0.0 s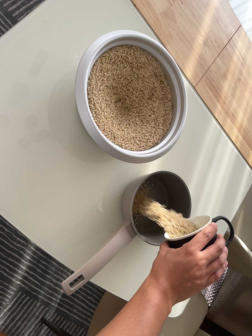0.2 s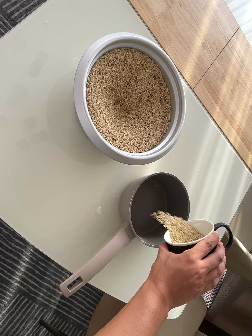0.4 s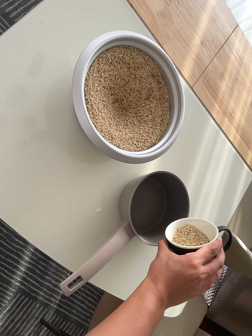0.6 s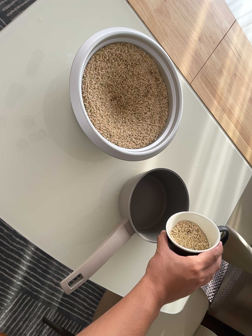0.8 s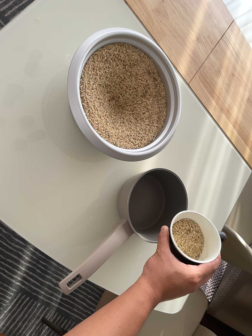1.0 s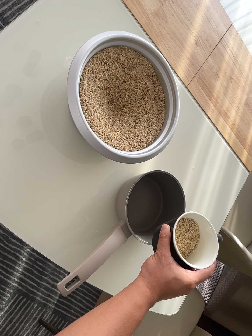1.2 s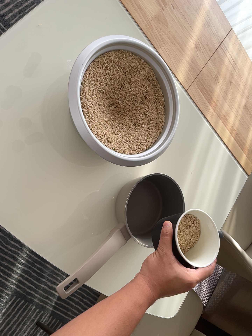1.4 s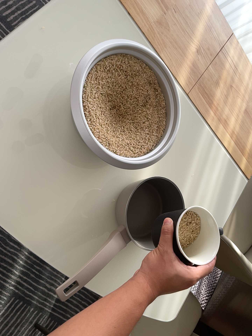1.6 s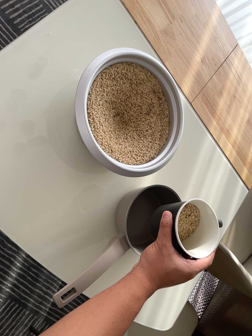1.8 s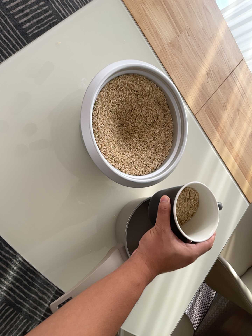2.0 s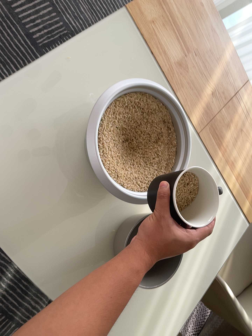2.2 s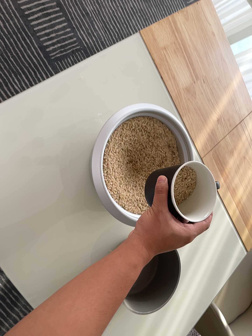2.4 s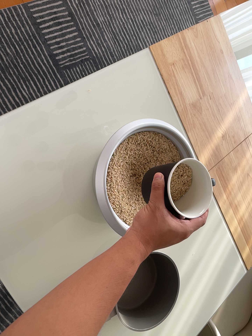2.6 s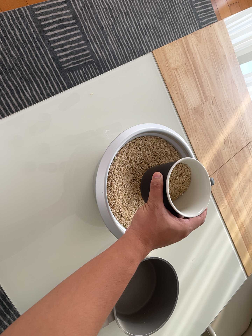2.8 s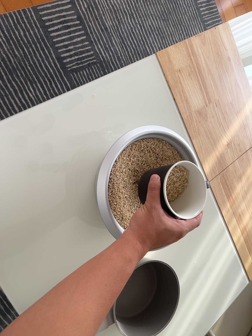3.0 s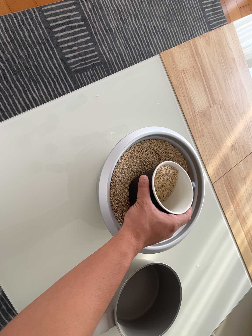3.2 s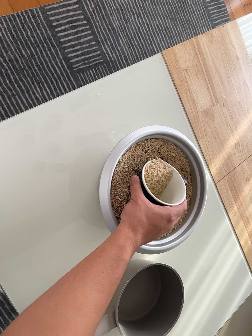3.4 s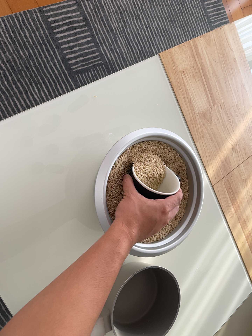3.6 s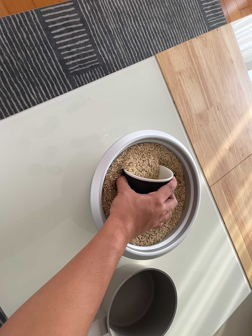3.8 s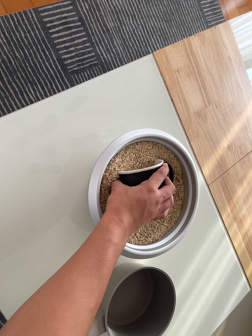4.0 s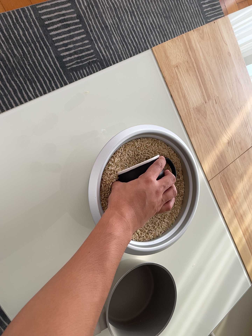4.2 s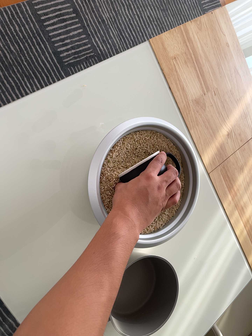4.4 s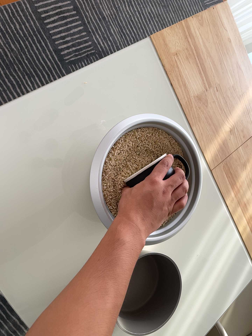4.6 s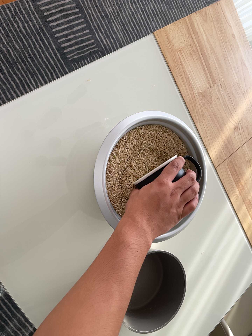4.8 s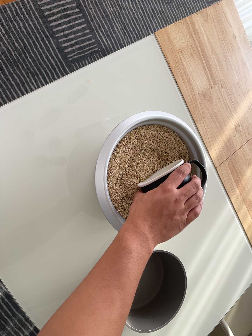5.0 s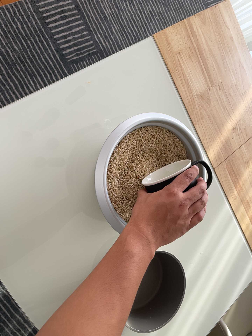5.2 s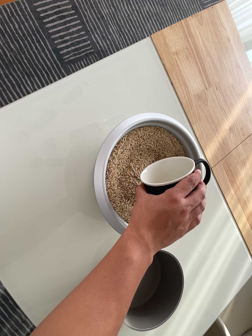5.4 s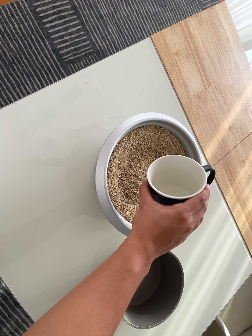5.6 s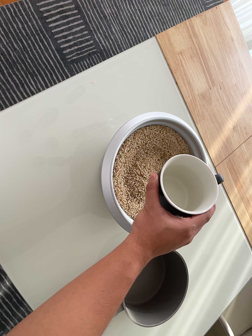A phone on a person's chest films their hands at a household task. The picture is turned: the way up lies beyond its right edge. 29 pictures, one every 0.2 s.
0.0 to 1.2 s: The camera keeps its place and its aim.
1.2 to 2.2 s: The camera travels toward the top of its view, about 6 cm, so close, fixed things drift downward. It rolls about its line of sight by about 10 degrees, and the scene rotates clockwise.
2.2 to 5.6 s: The camera shifts only a little, or ends up much as it began.
The film runs backward here.
